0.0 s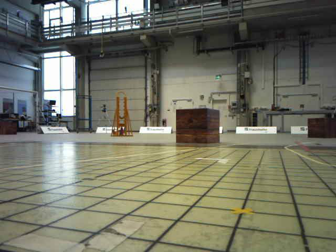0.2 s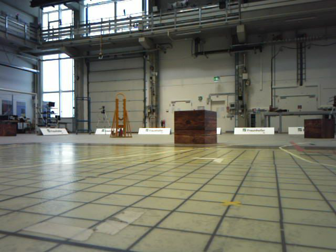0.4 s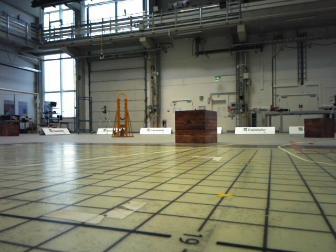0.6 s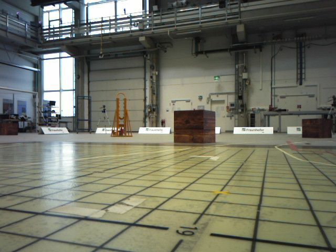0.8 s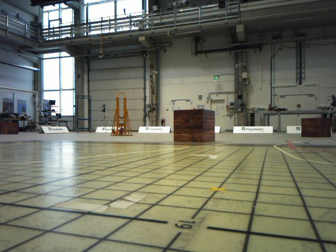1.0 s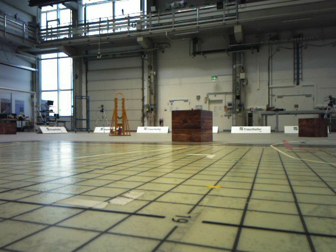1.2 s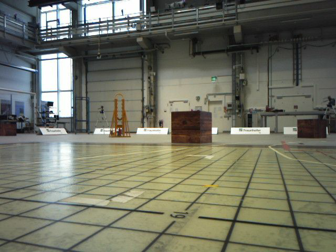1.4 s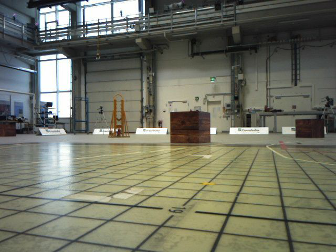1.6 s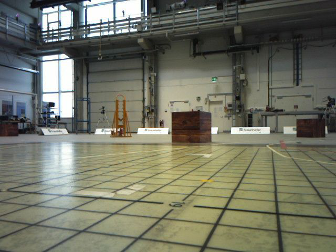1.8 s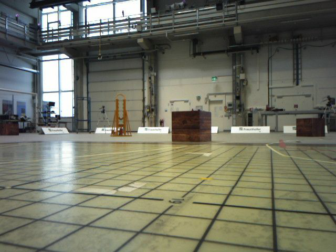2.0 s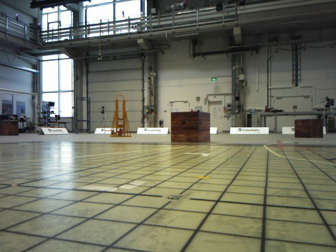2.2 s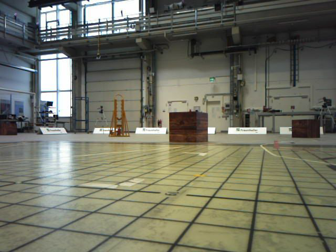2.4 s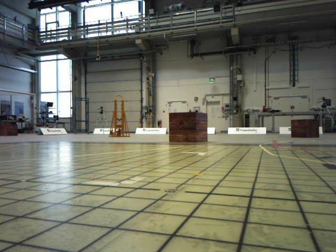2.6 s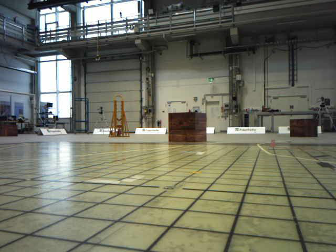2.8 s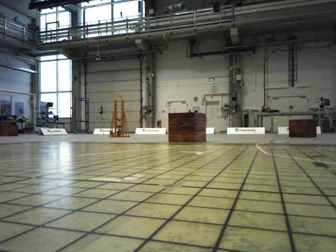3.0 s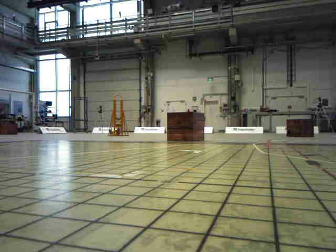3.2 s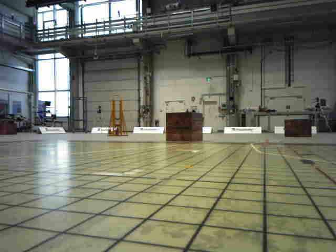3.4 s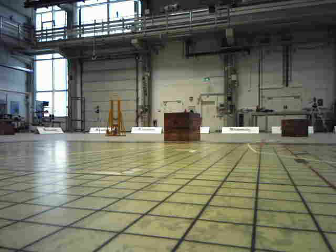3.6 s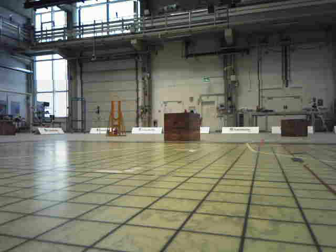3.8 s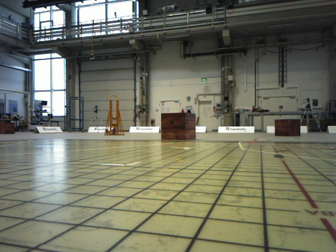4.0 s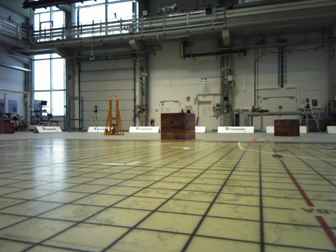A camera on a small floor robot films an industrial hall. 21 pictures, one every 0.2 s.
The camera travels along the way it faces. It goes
backward.
0.0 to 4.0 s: The camera travels backward, about 0.8 m, so what stands in front gets smaller.
The film runs backward here.
